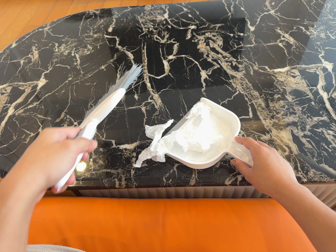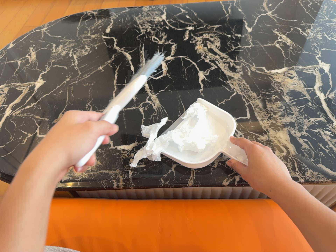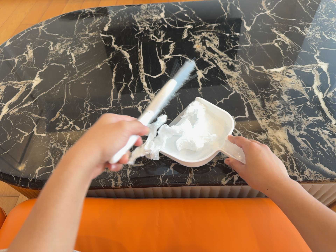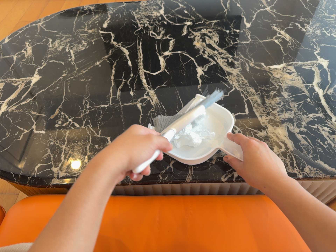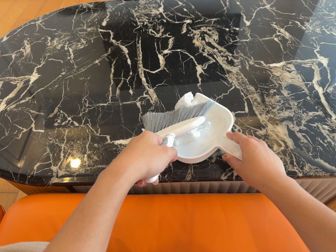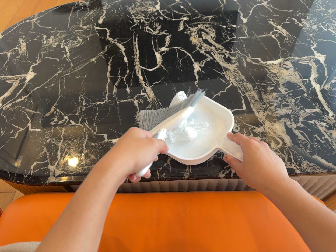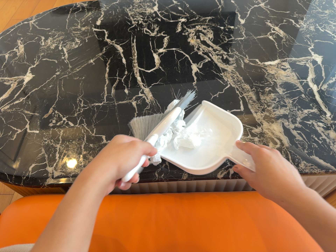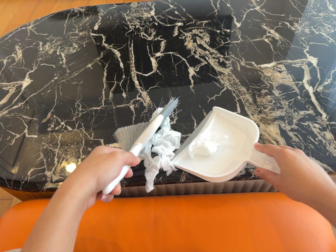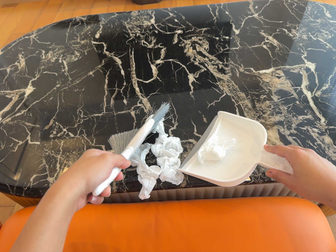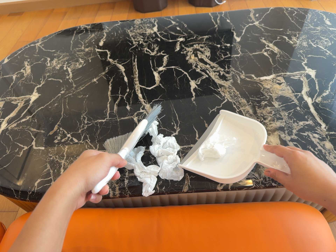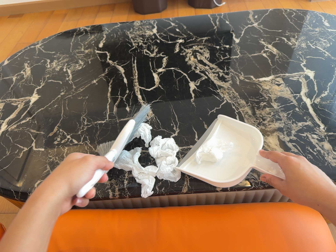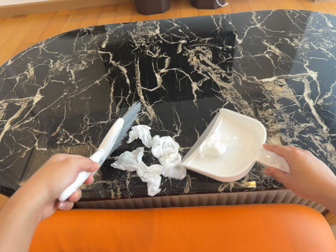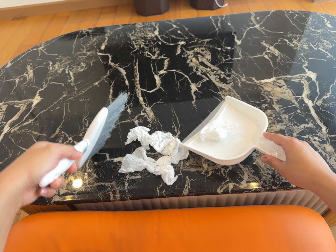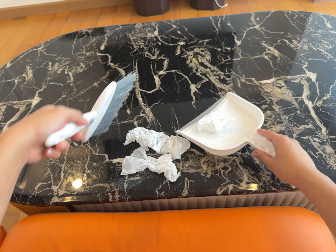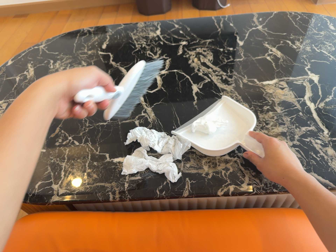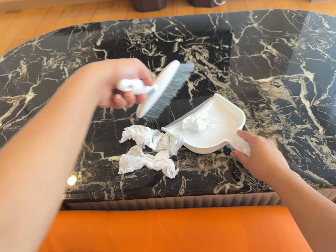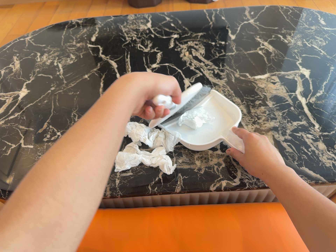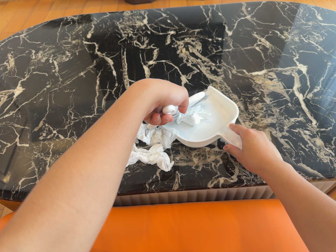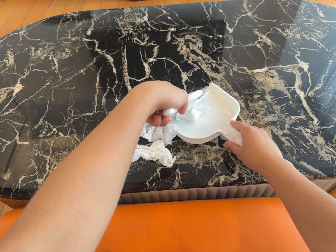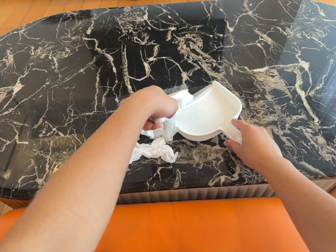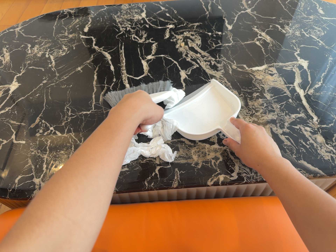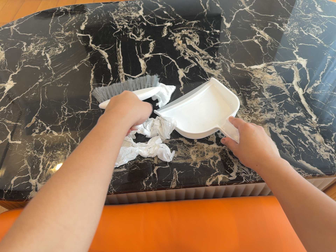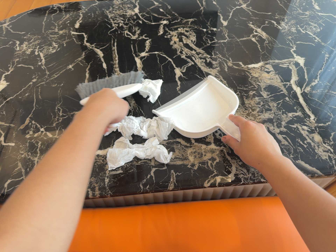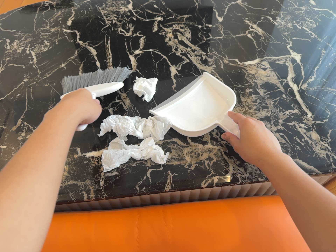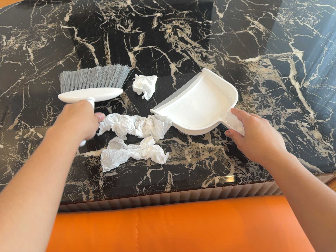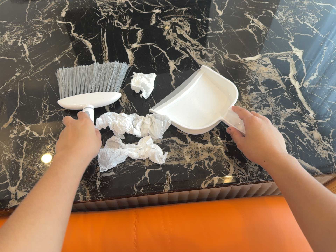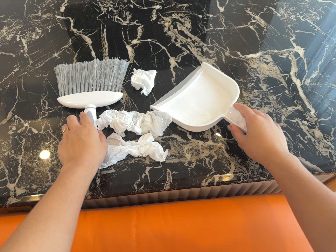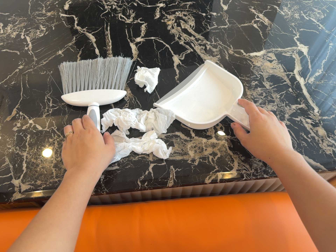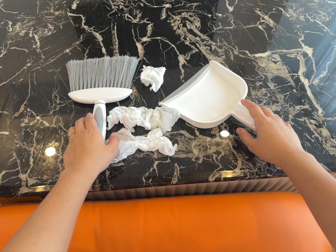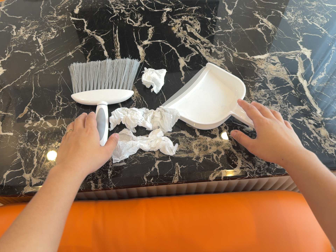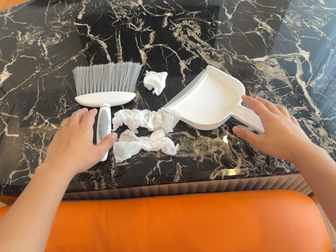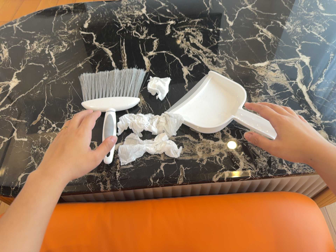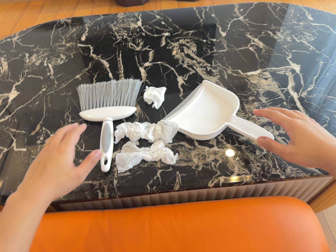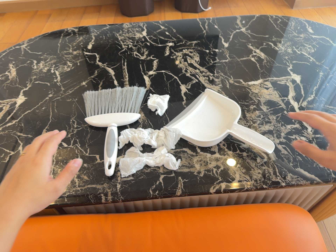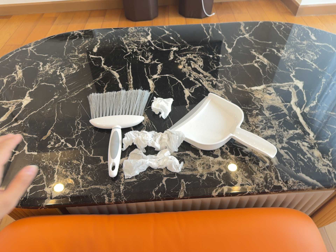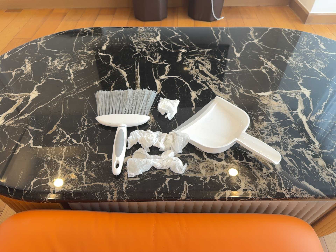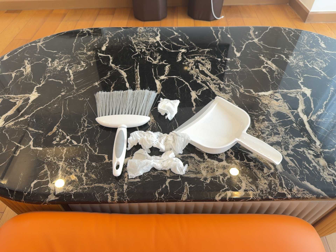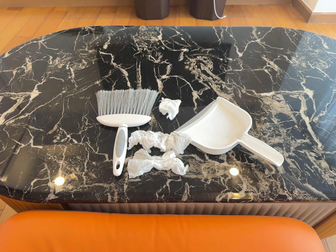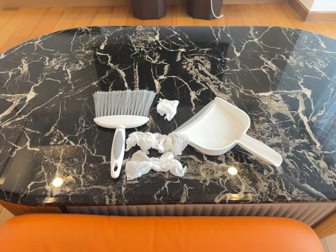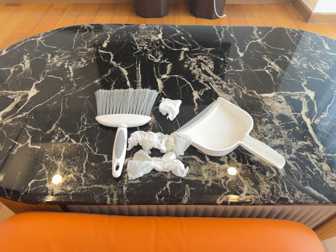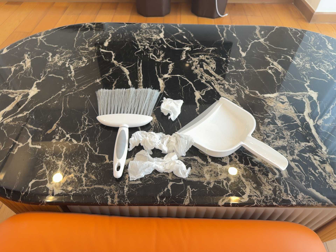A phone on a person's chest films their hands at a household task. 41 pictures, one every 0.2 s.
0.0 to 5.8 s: The camera shifts only a little, or ends up much as it began.
5.8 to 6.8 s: The camera travels backward, about 6 cm, so what stands in front gets smaller.
6.8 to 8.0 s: The camera shifts only a little, or ends up much as it began.
The film runs backward here.
